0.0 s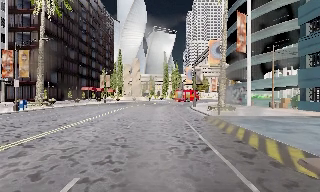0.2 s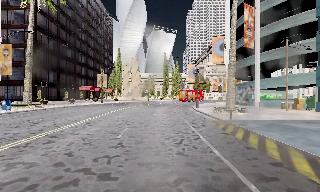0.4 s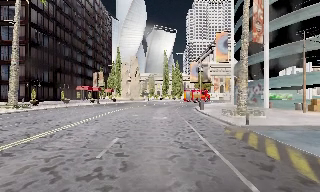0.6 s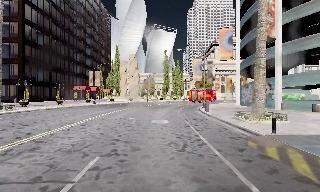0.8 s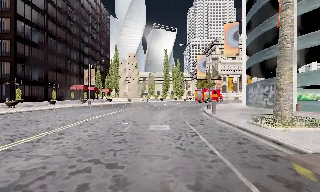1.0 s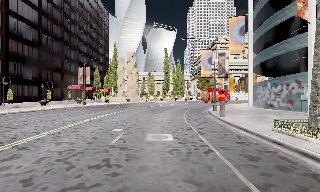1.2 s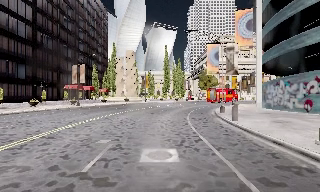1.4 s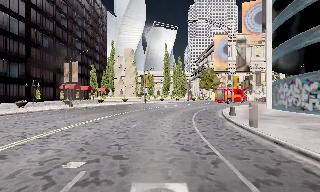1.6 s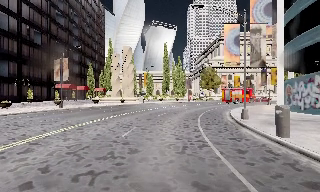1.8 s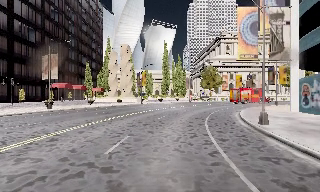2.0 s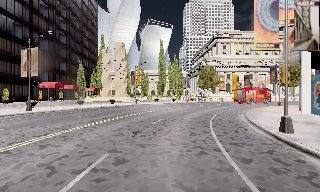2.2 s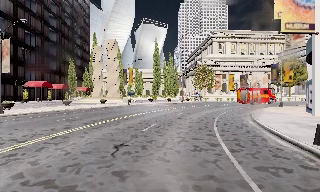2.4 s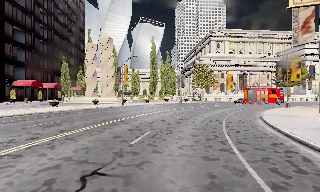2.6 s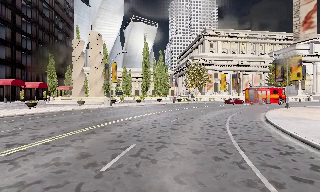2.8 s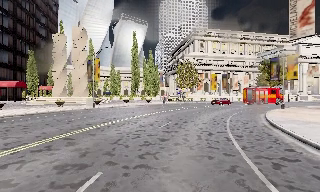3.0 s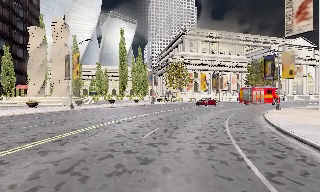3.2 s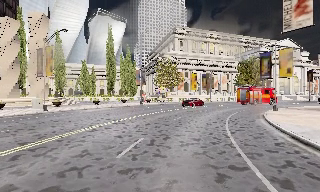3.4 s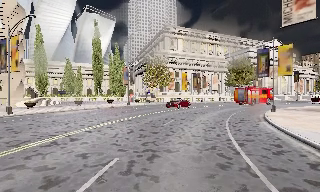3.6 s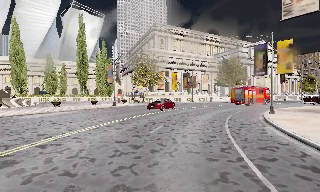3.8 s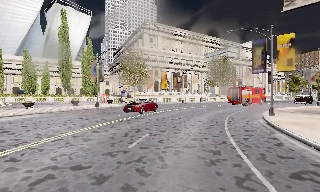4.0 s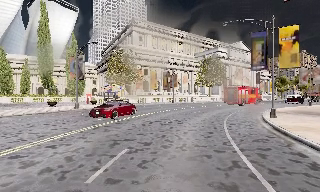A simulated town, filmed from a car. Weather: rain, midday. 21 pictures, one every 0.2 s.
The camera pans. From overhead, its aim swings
clockwise.
The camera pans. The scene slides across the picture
to the left.
0.0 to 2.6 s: The camera travels forward, about 25 m, so what stands in front looms larger.
2.6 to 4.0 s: The camera swings to its right by about 25 degrees, and the scene slides to the left. It travels forward, about 14 m, so what stands in front looms larger.
The film runs forward here.
